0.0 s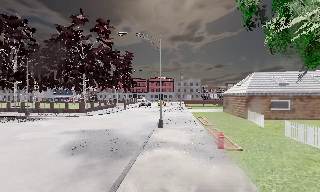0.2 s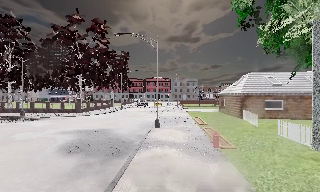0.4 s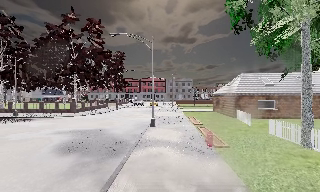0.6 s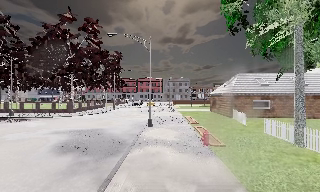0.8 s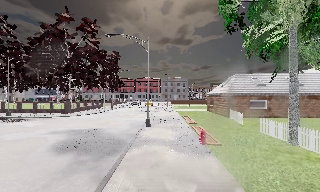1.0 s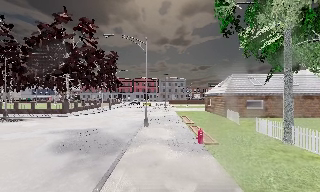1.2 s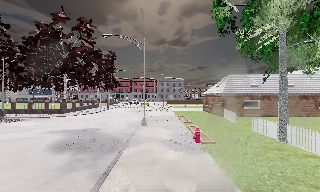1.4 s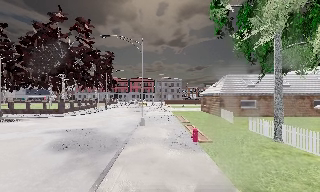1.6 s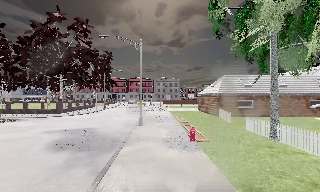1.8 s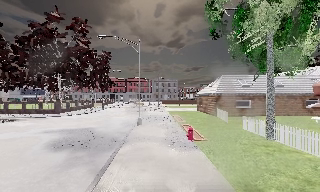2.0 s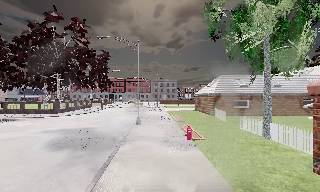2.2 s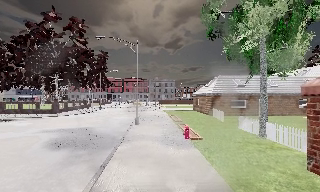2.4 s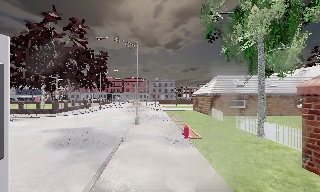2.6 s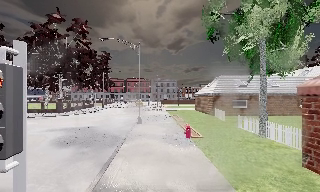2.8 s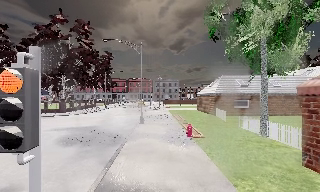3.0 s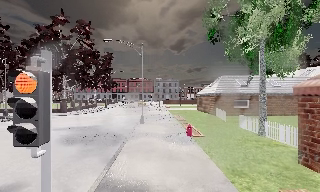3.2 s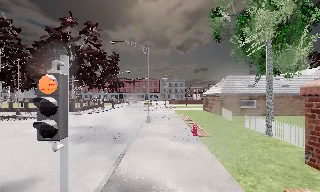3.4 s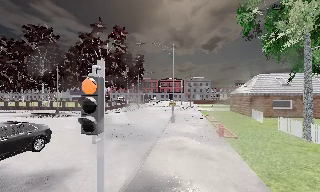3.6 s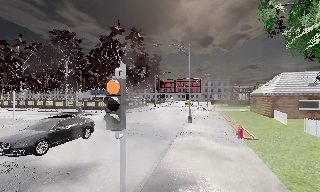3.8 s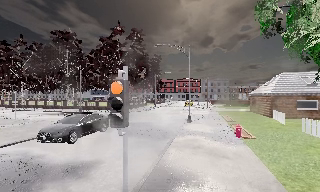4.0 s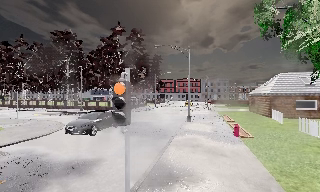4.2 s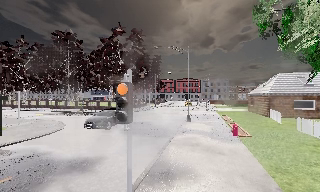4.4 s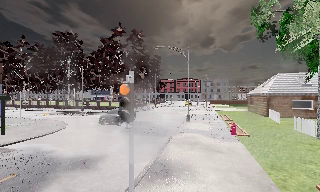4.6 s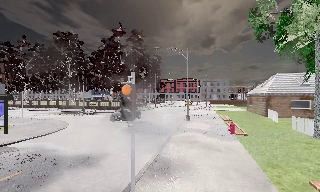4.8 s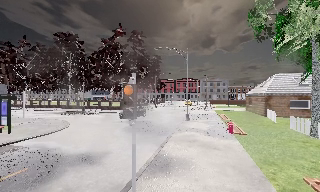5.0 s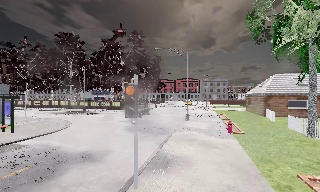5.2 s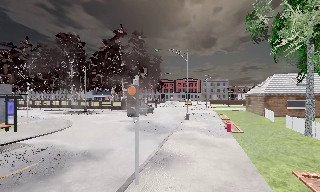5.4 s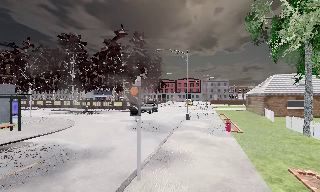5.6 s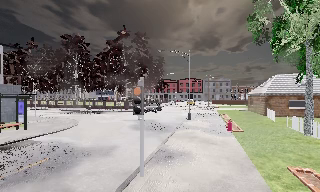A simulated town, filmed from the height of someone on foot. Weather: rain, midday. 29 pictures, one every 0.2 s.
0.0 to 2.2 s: The camera travels backward, about 1.5 m, so what stands in front gets smaller.
2.2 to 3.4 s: The camera swings to its left by about 10 degrees, and the scene slides to the right. It travels backward, about 1 m, so what stands in front gets smaller.
3.4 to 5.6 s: The camera travels backward, about 2.5 m, so what stands in front gets smaller.
The film runs backward here.
